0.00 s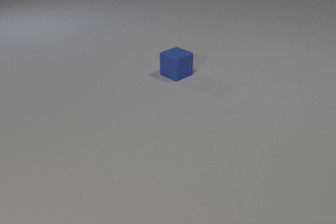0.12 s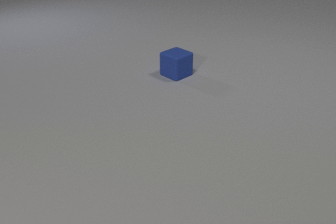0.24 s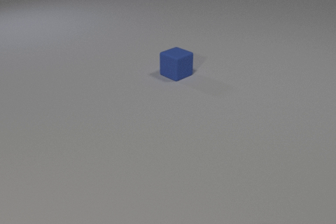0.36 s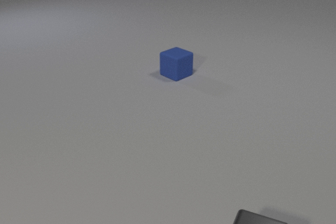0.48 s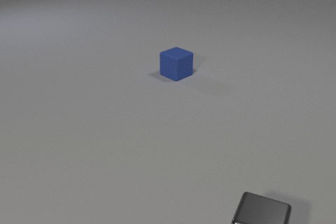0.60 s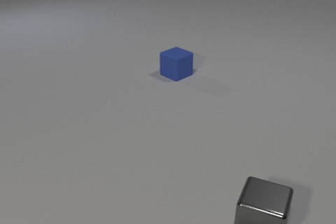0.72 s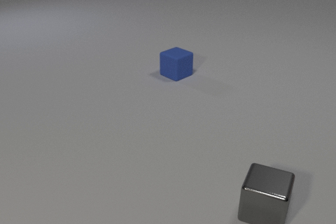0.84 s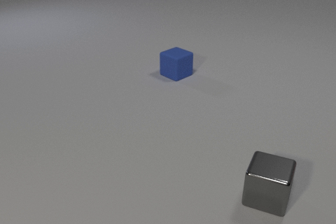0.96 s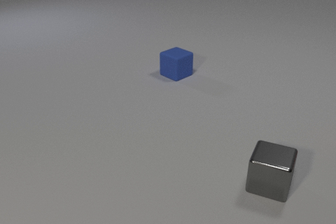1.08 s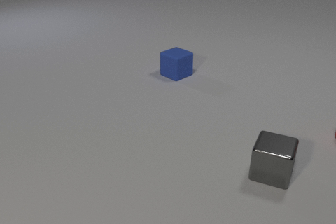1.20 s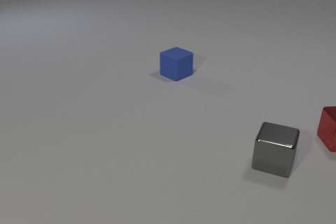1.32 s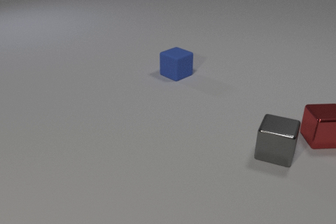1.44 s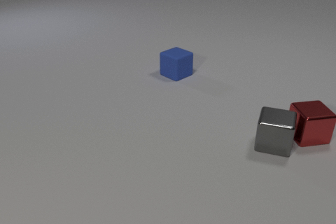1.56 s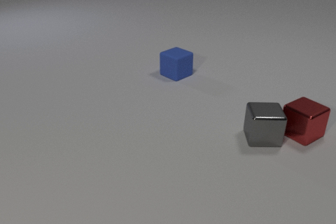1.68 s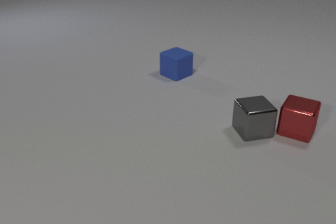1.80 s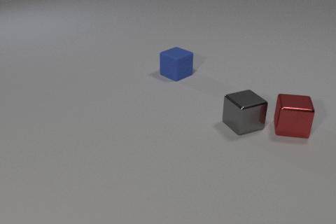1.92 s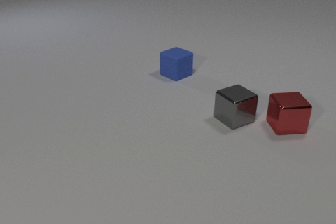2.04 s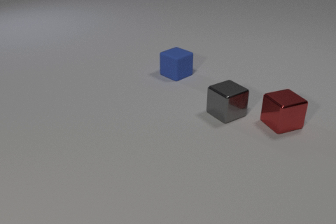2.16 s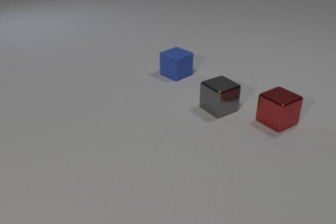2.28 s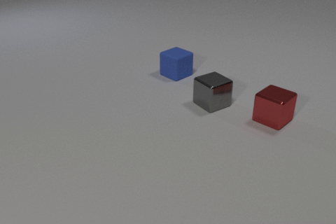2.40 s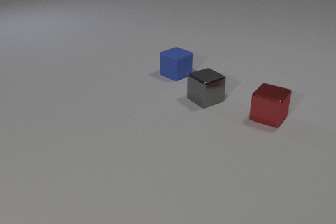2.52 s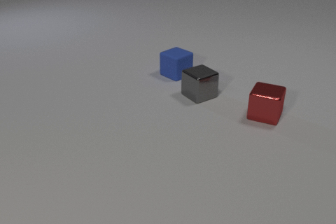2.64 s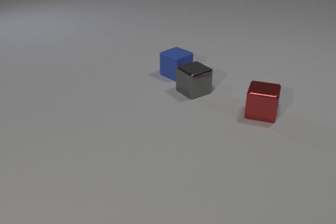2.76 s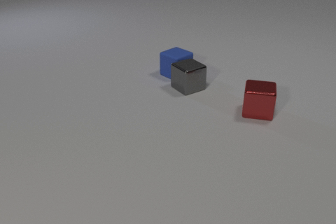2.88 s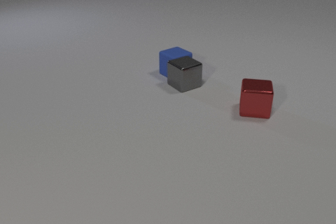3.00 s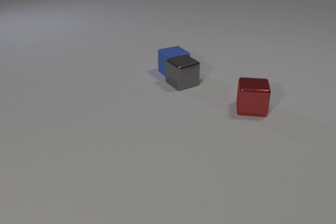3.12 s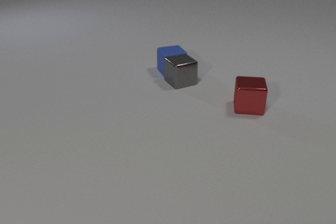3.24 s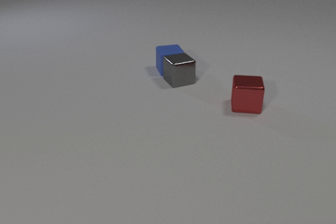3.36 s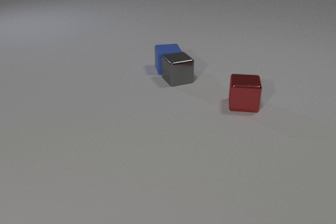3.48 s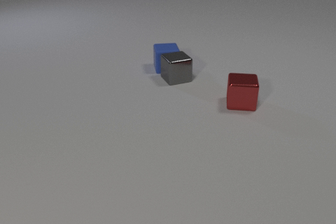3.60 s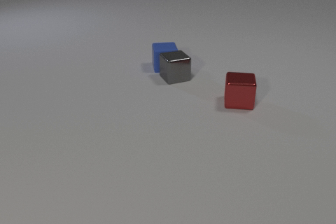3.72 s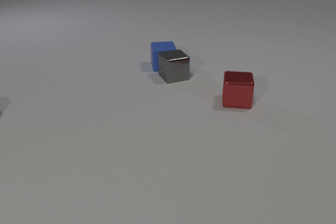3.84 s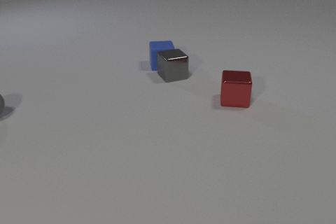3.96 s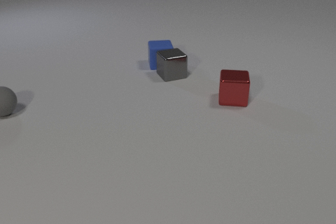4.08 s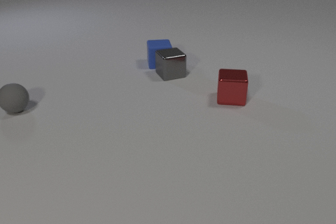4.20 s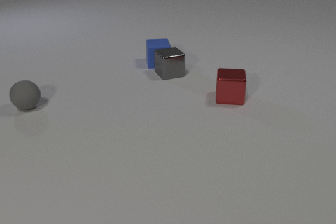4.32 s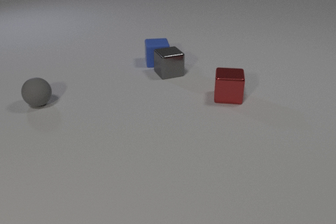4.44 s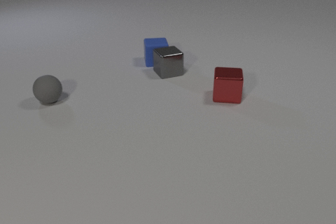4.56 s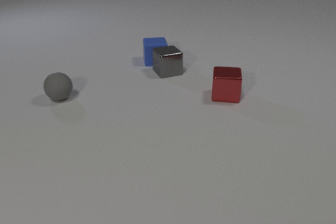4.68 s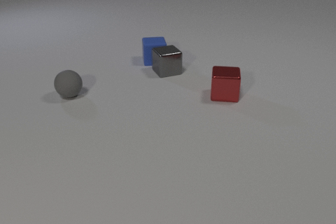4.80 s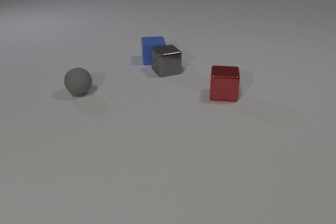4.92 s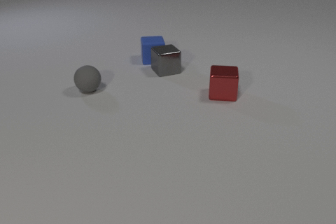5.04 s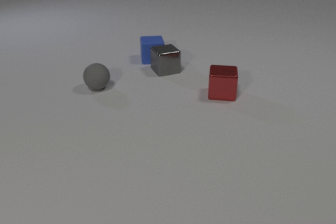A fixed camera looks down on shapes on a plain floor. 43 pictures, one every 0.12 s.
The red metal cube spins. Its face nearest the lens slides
to the right.
The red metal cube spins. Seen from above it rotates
counterclockwise.
0.00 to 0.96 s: The gray metal cube comes in at the bottom edge, slides away from the camera.
0.96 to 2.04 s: The gray metal cube slides away from the camera, spins so that its near face slides to the right, counterclockwise seen from above. The red metal cube comes in at the right edge, slides to the left, spins counterclockwise seen from above by about 105 degrees, its near face sliding to the right. The gray metal cube and the red metal cube collide.
2.04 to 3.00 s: The gray metal cube slides away from the camera and to the left. The red metal cube slides to the left and away from the camera, spins counterclockwise seen from above by about 60 degrees, its near face sliding to the right. The gray metal cube and the blue rubber cube collide.
3.00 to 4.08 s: The gray metal cube slides away from the camera and to the left. The red metal cube slides to the left and away from the camera. The blue rubber cube slides away from the camera and to the left, spins so that its near face slides to the left, clockwise seen from above. The gray rubber sphere comes in at the left edge, rolls to the right.
4.08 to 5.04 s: The gray metal cube slides away from the camera and to the left. The red metal cube slides to the left and away from the camera. The blue rubber cube slides away from the camera and to the left. The gray rubber sphere rolls to the right.
What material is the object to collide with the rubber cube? metal.
How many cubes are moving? 3.
How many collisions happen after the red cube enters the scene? 2.
